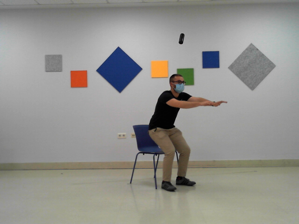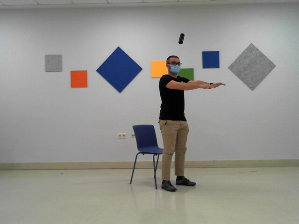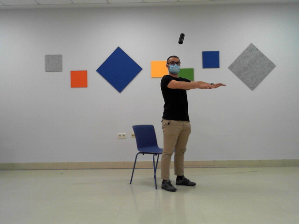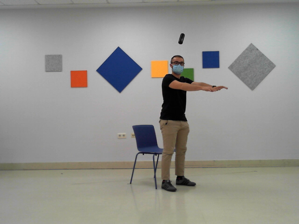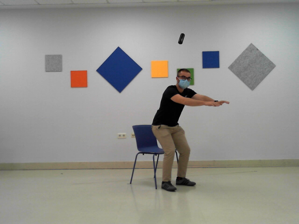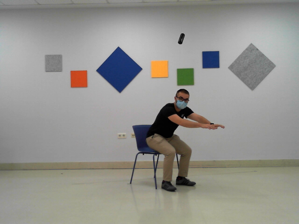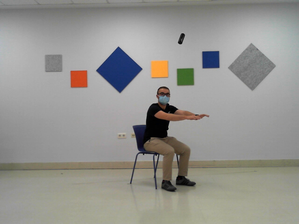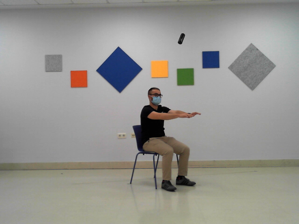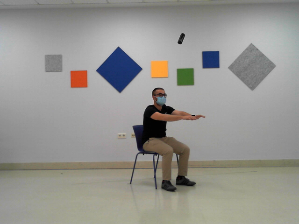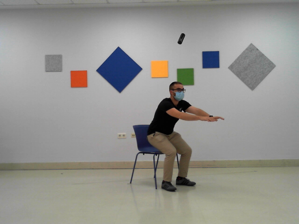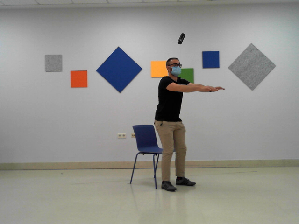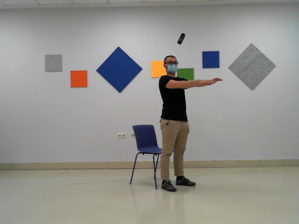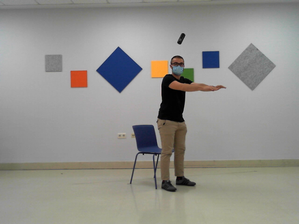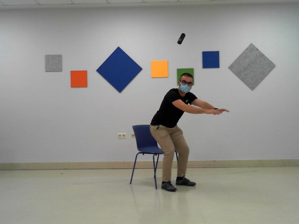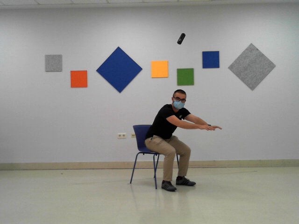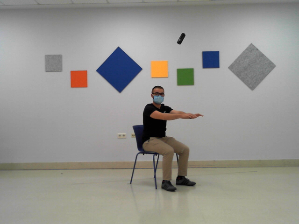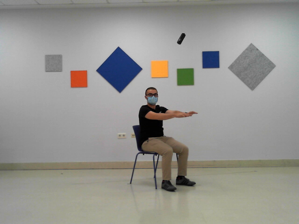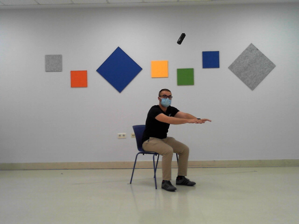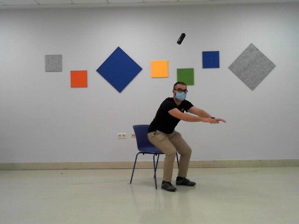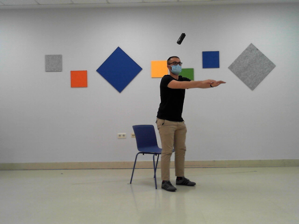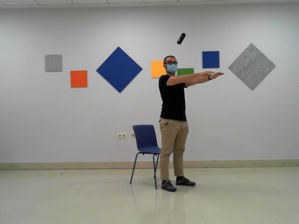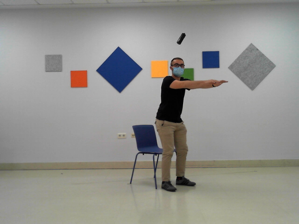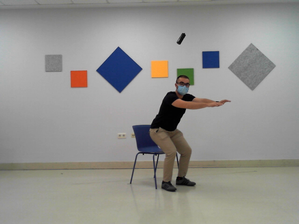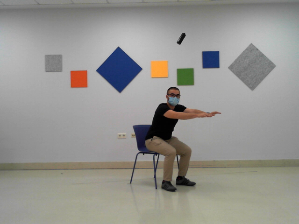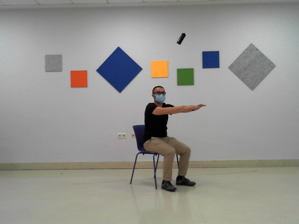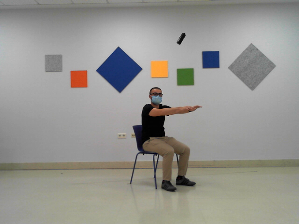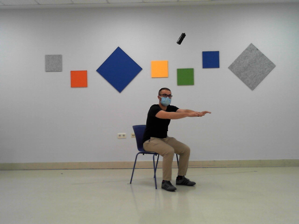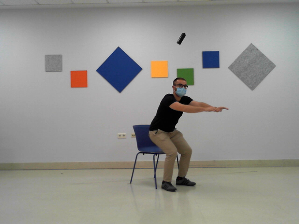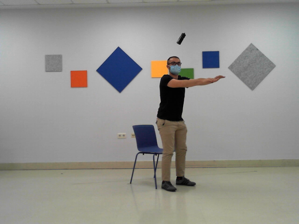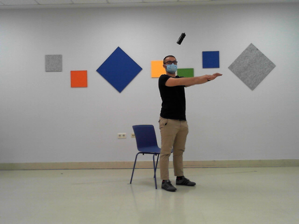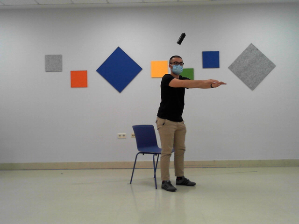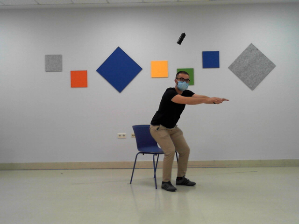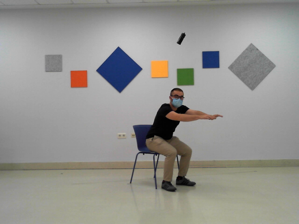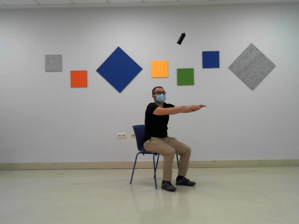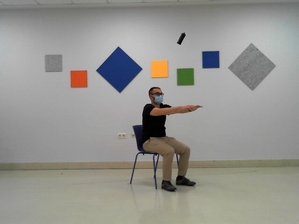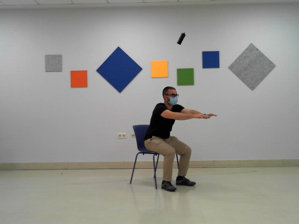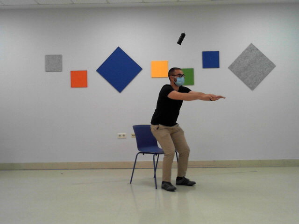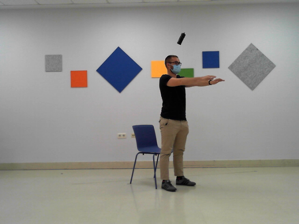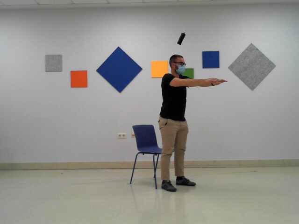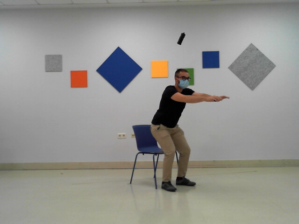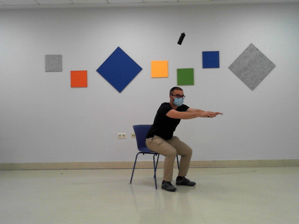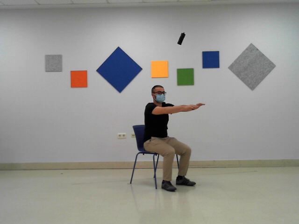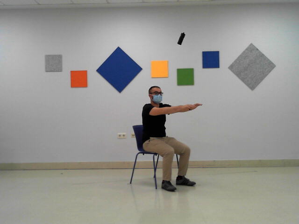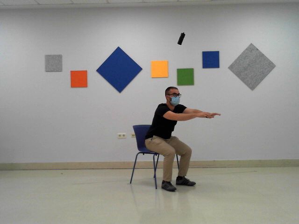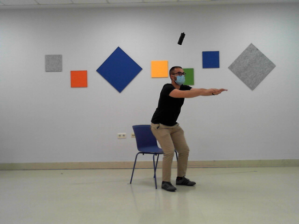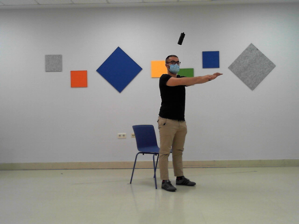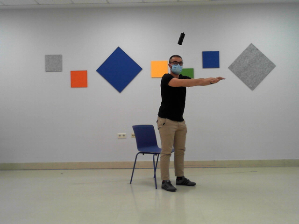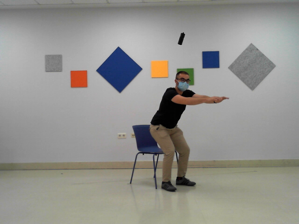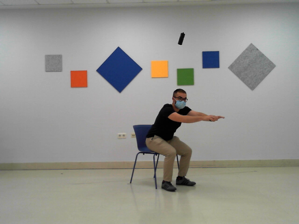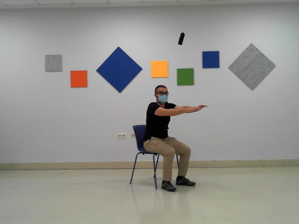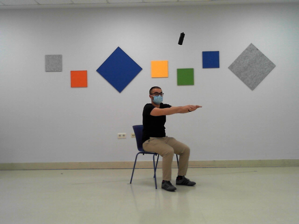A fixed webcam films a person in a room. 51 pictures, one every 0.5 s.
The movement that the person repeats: Sit to stand.
